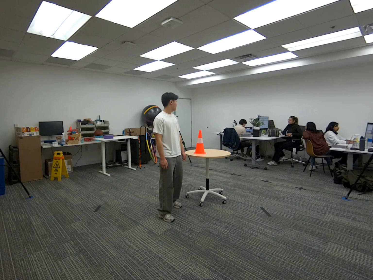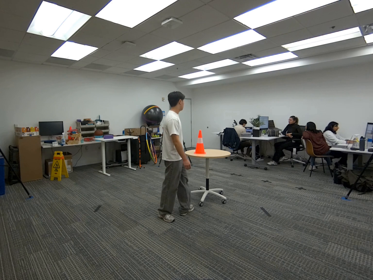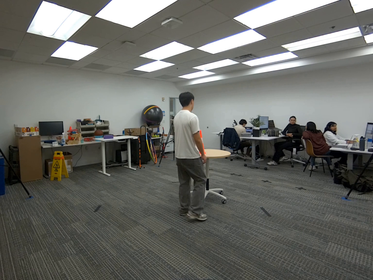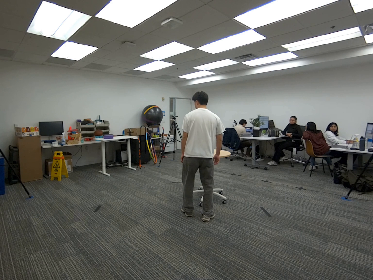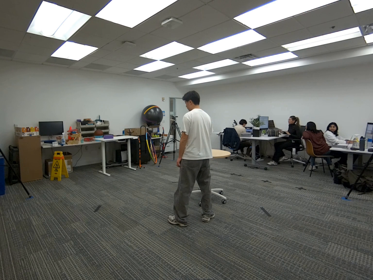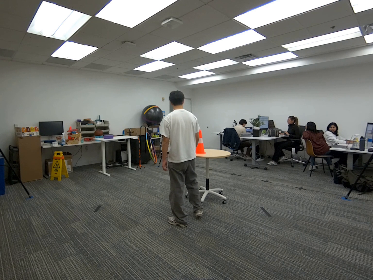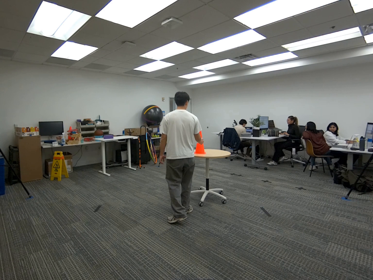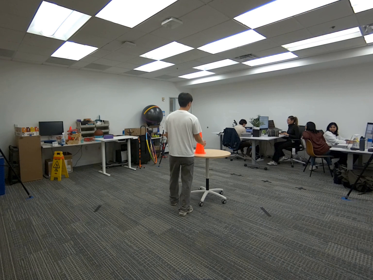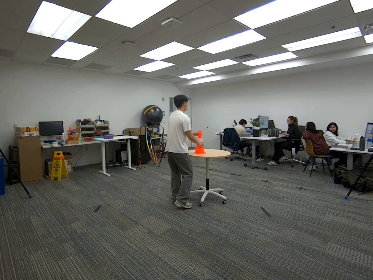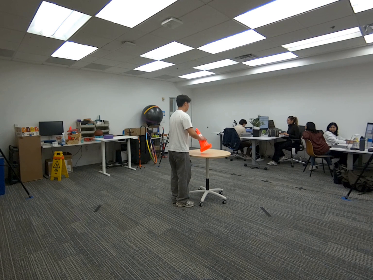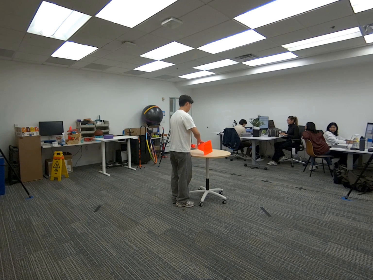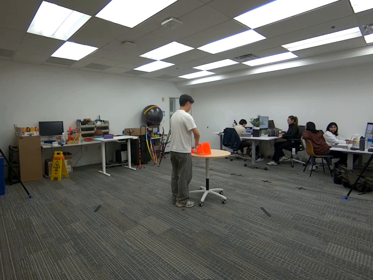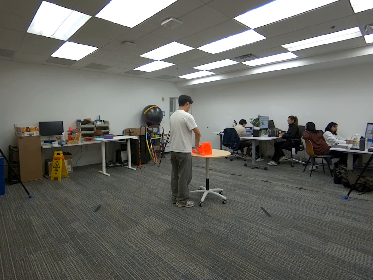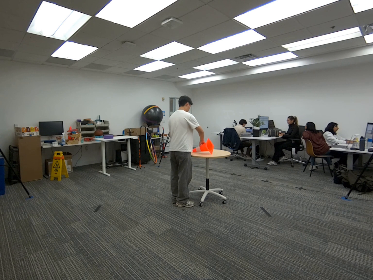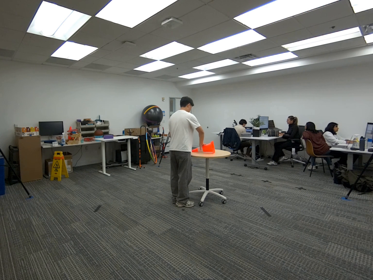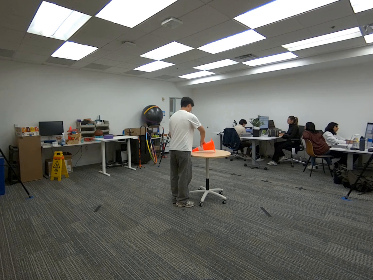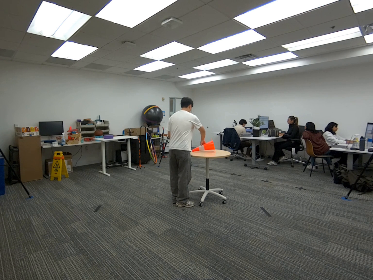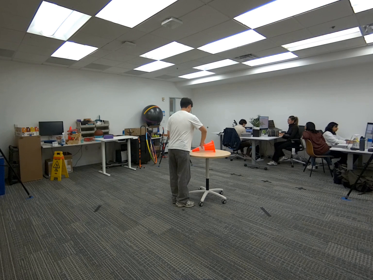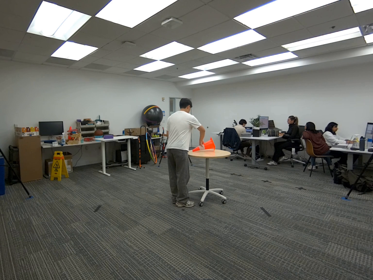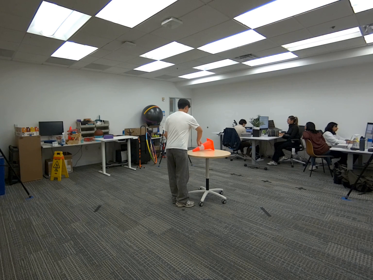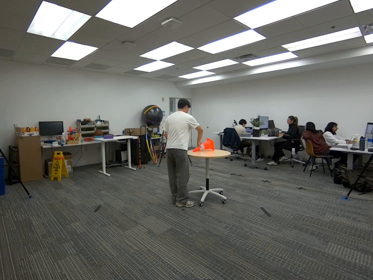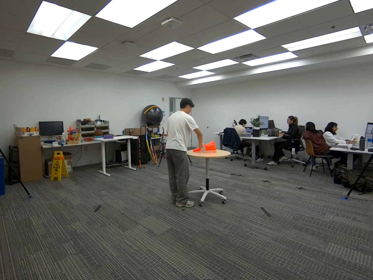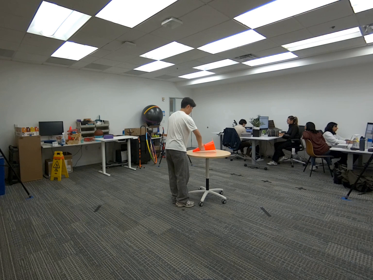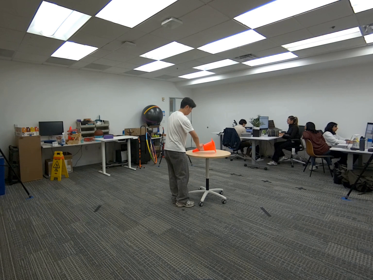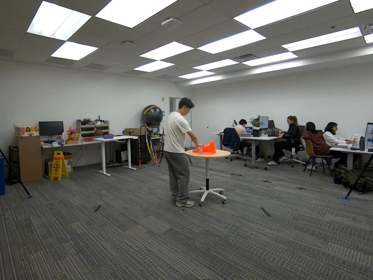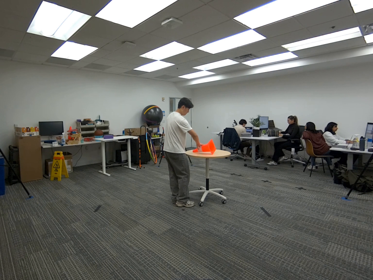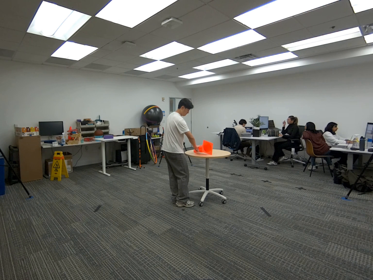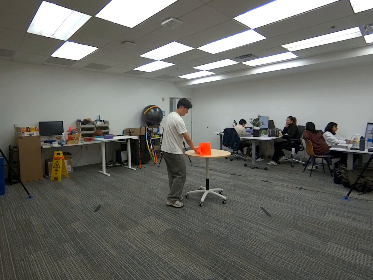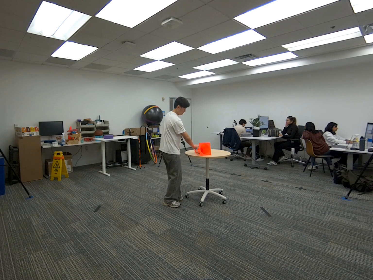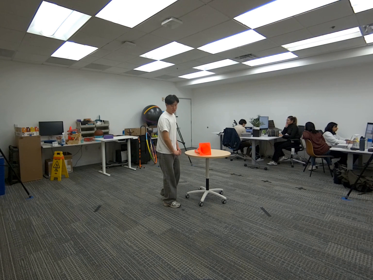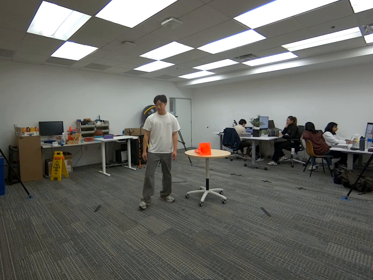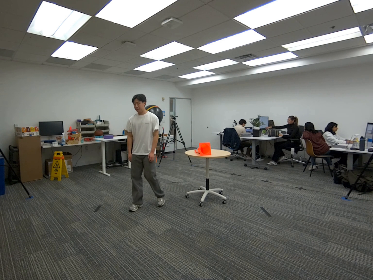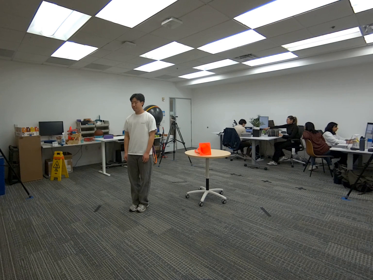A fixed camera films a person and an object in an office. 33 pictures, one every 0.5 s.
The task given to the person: Walk to the traffic cone on the round table, place it on the cone's side and proceed to roll the cone on the table until finish.
